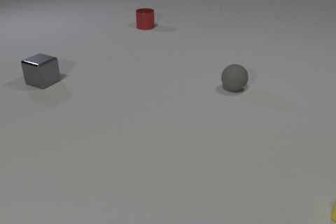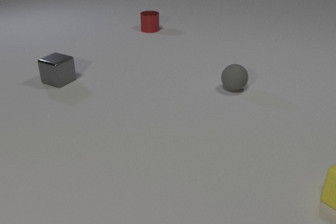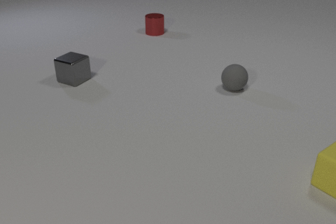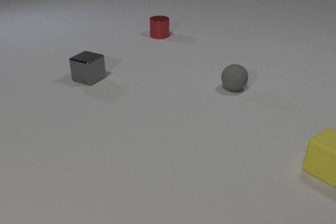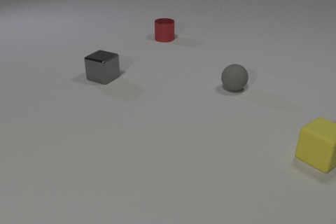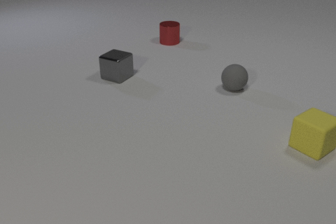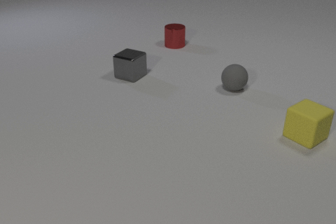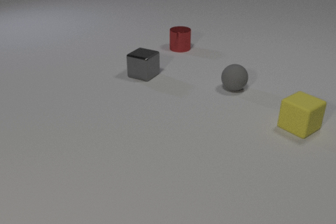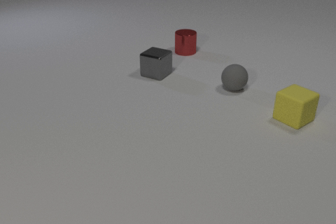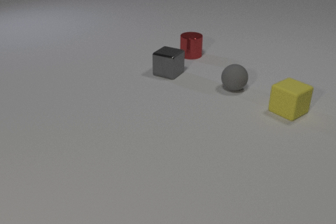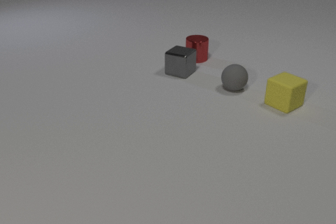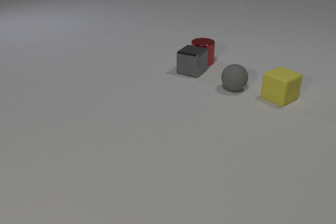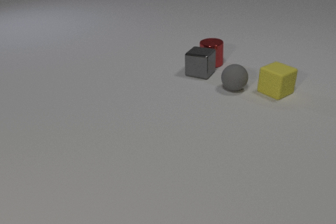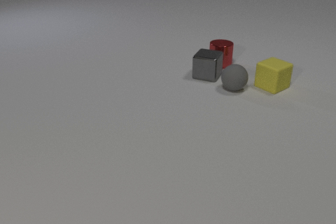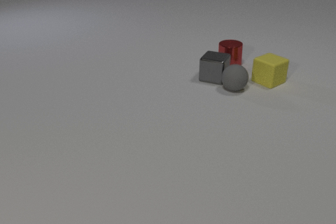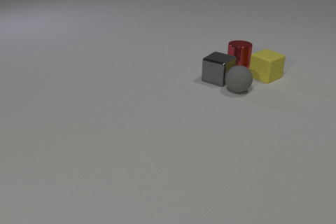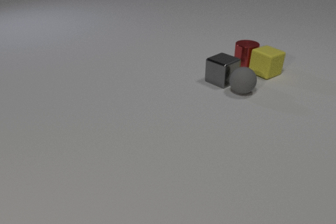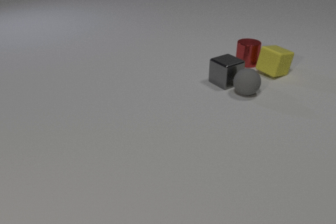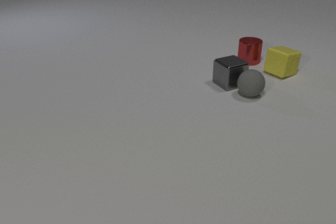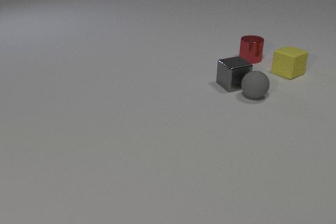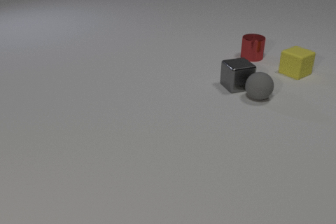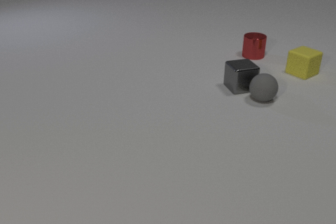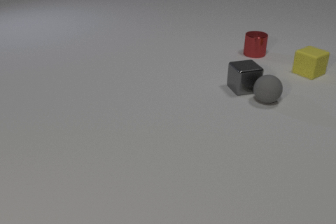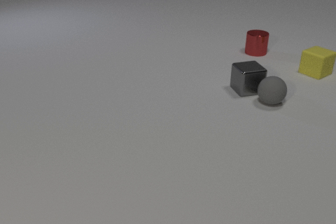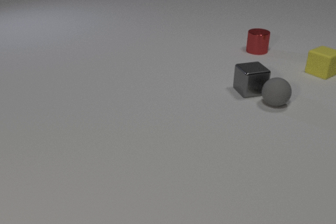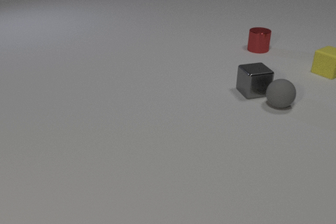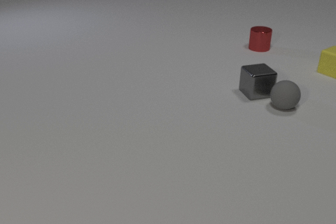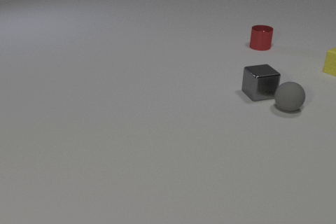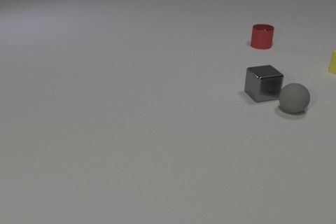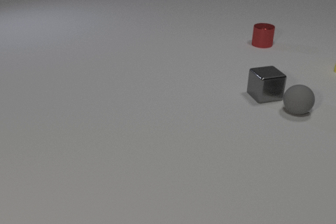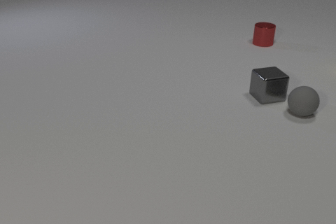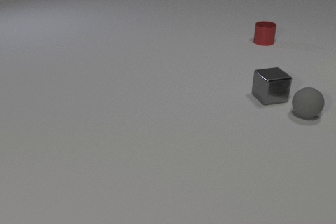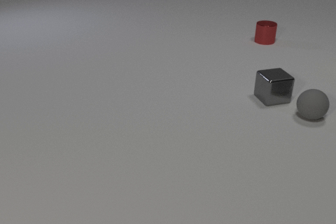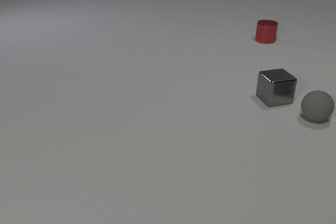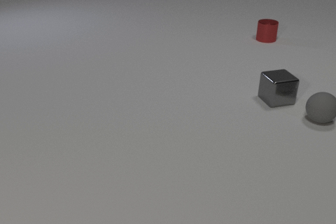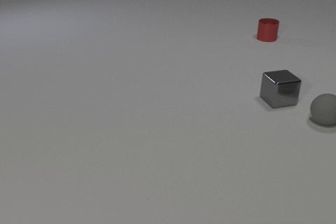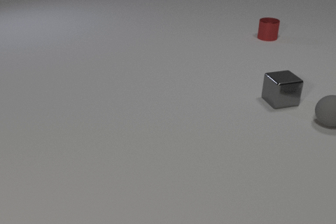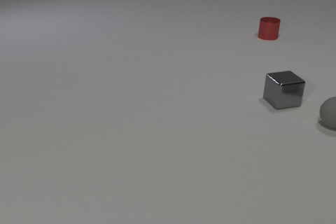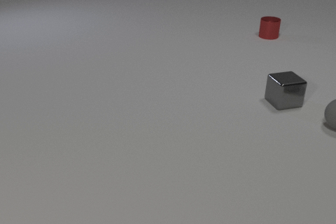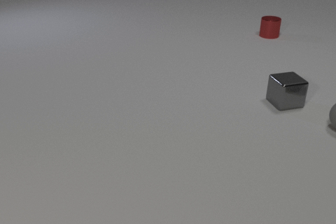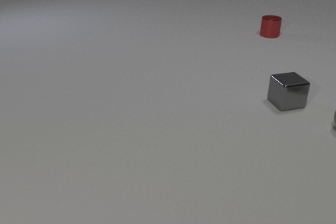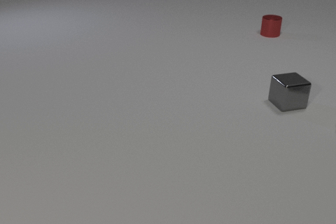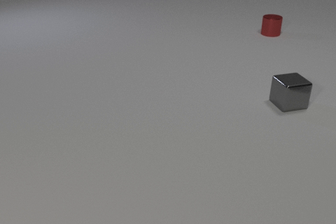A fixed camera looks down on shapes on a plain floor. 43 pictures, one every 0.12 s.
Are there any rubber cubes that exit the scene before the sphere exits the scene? yes.
What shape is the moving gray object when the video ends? cube.
Are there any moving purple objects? no.
0.00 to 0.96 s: The red metal cylinder slides toward the camera and to the right. The gray metal cube slides to the right. The yellow rubber cube slides away from the camera and to the left.
0.96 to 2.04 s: The red metal cylinder slides to the right. The gray metal cube slides to the right, spins clockwise seen from above by about 30 degrees, its near face sliding to the left. The yellow rubber cube slides away from the camera. The gray rubber sphere rolls to the right and toward the camera. The red metal cylinder and the gray metal cube collide. The gray metal cube and the gray rubber sphere collide. The red metal cylinder and the yellow rubber cube collide.
2.04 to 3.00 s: The red metal cylinder slides away from the camera. The gray metal cube slides to the right and toward the camera. The yellow rubber cube slides to the right. The gray rubber sphere rolls to the right and toward the camera.
3.00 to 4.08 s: The red metal cylinder slides away from the camera. The gray metal cube slides to the right and toward the camera. The yellow rubber cube slides to the right and away from the camera, leaves at the right edge. The gray rubber sphere rolls to the right and toward the camera.
4.08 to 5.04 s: The red metal cylinder slides away from the camera. The gray metal cube slides to the right. The gray rubber sphere rolls to the right, leaves at the right edge.
